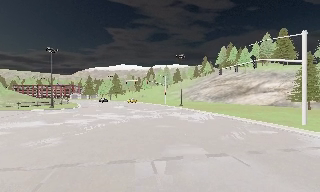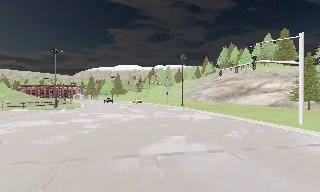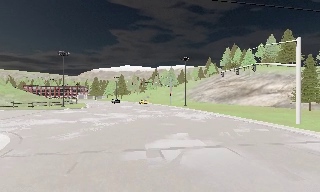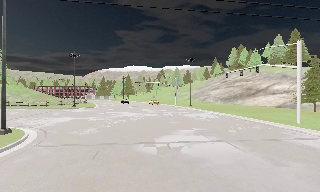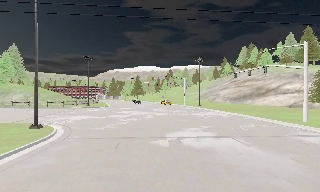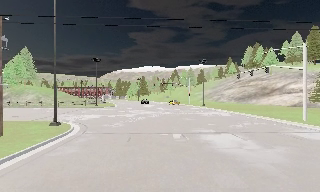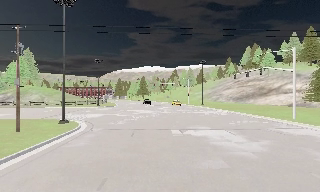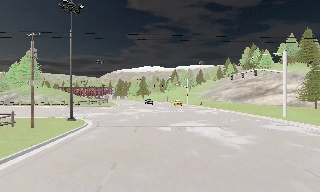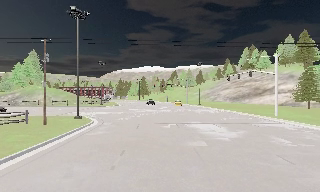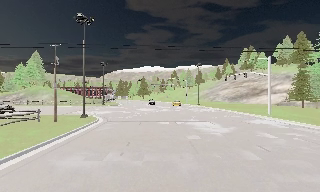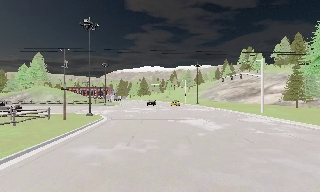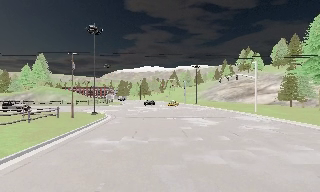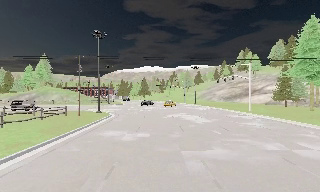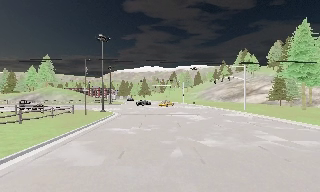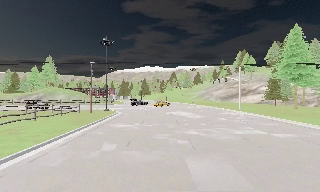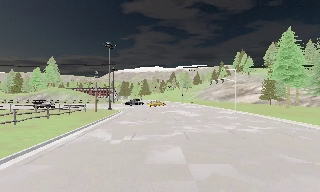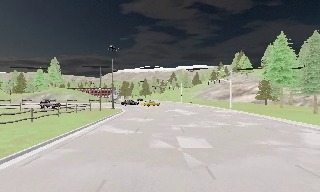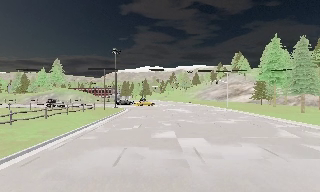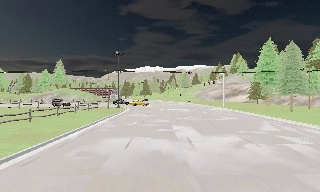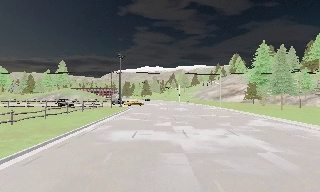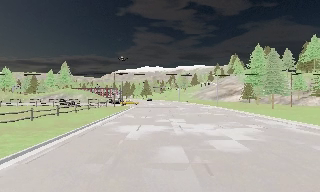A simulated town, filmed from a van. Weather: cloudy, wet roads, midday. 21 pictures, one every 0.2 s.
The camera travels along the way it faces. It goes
backward.
0.0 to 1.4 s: The camera travels backward, about 8 m, so what stands in front gets smaller. It gains speed.
1.4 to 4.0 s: The camera travels backward, about 20 m, so what stands in front gets smaller.
The film runs backward here.
